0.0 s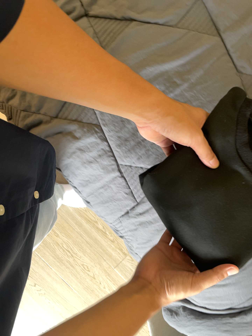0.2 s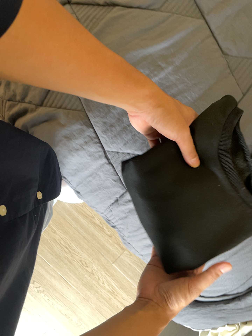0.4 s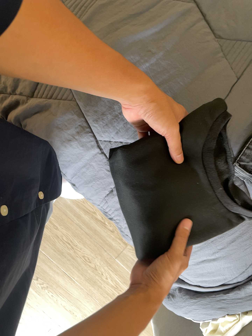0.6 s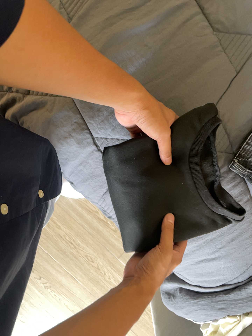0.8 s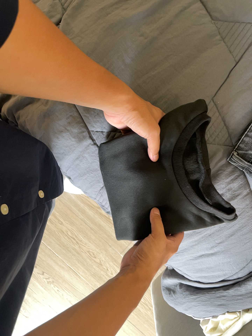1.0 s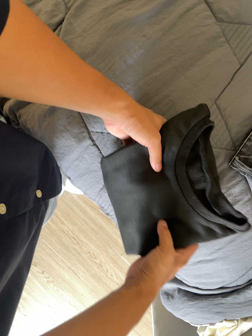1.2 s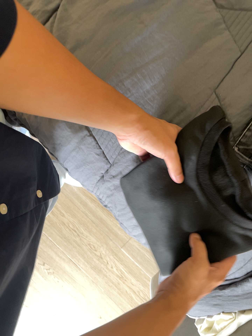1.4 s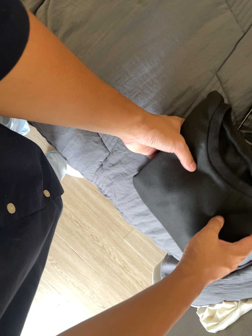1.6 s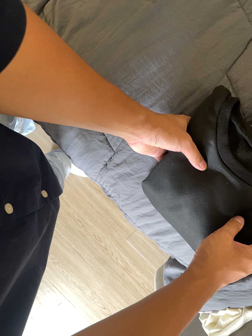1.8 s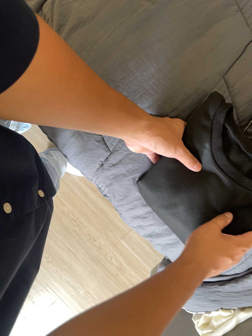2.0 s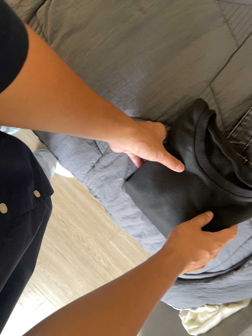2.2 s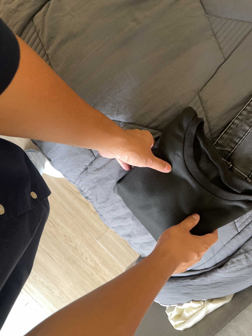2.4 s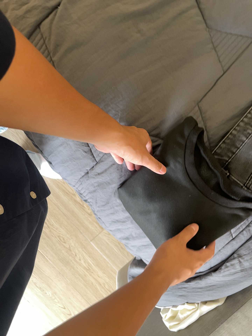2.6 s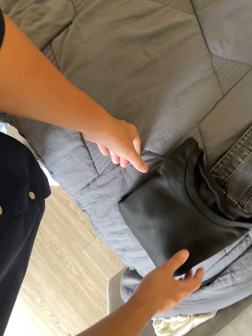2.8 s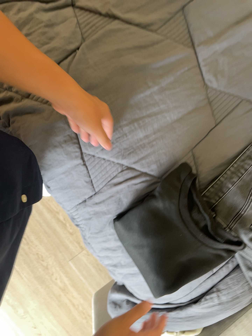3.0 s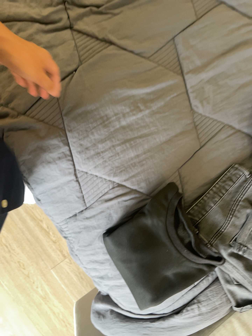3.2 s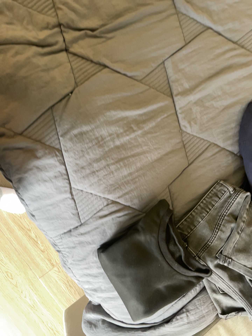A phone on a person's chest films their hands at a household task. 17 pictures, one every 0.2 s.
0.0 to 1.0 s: The camera travels to its right and toward the bottom of its view, about 12 cm.
1.0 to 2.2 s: The camera shifts only a little, or ends up much as it began.
2.2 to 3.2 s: The camera pans to its right by about 15 degrees. It travels toward the top of its view, backward and to its left, about 22 cm, so close, fixed things drift downward. It rolls about its line of sight by about 10 degrees, and the scene rotates clockwise.
The film runs forward here.
